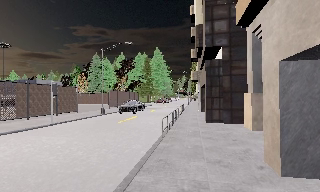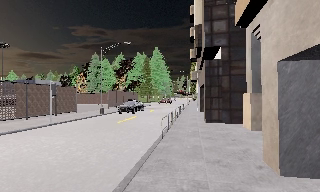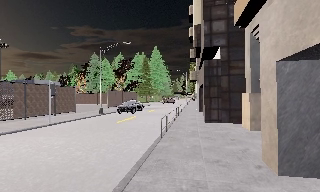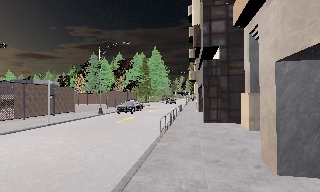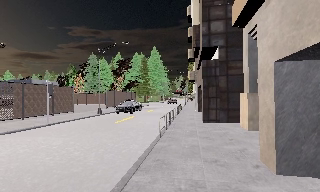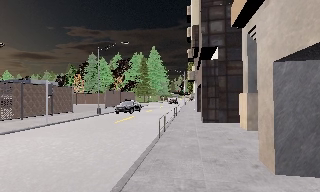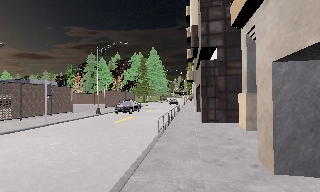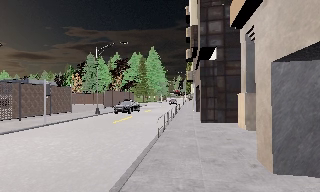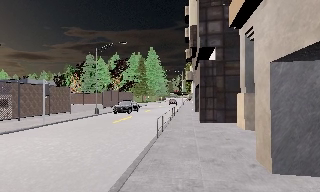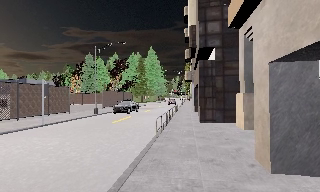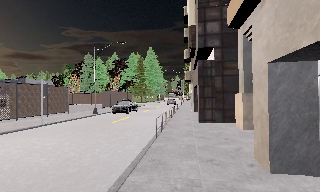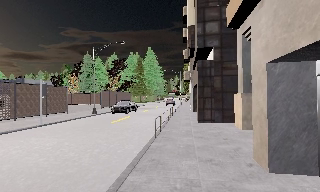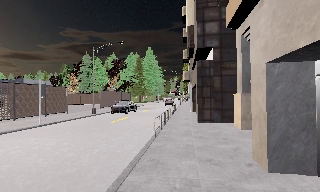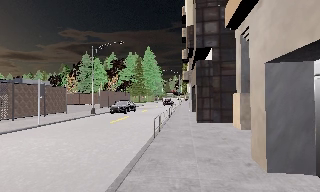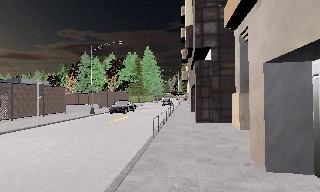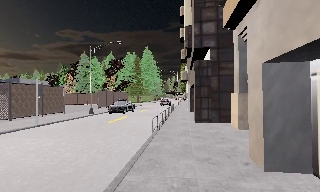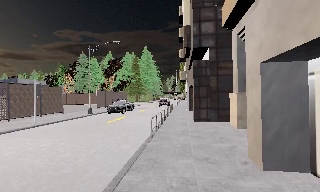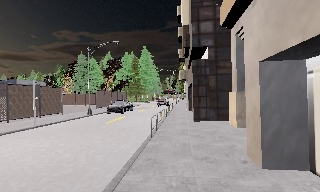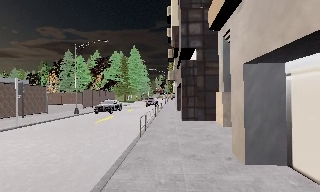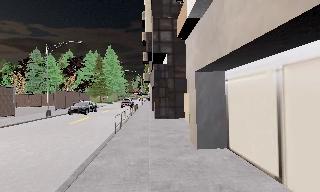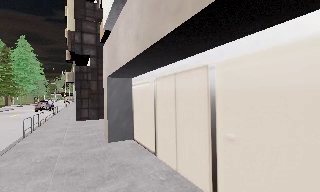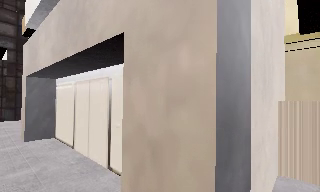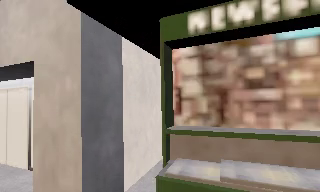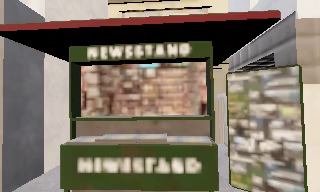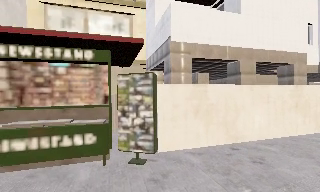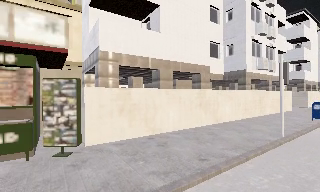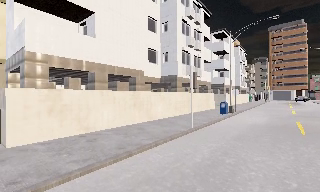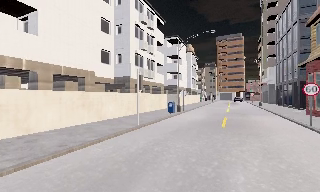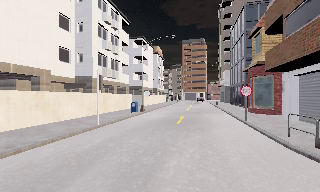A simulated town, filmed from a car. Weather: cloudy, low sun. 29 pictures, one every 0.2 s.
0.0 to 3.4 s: The camera shifts only a little, or ends up much as it began.
3.4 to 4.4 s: The scene slides to the left, as the camera pans about 75 degrees to its right. It travels backward and to its right, about 5 m. It gains speed.
4.4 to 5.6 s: The camera pans to its right, which is clockwise from overhead, by about 100 degrees. It travels backward and to its right, about 8 m. It loses speed.
The film runs backward here.
